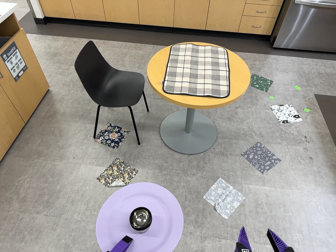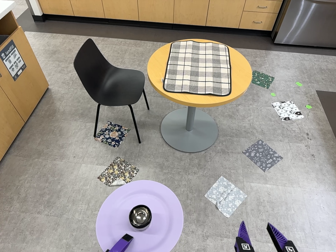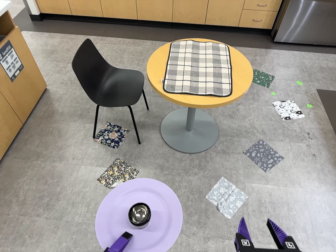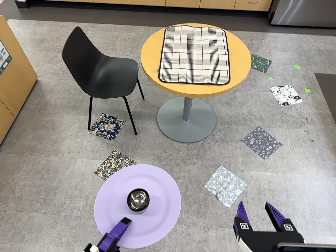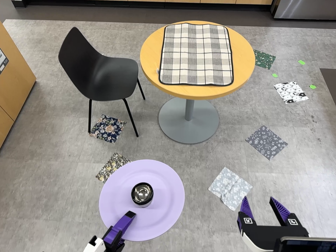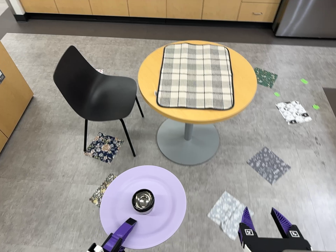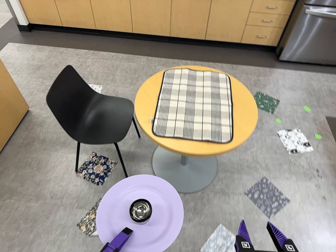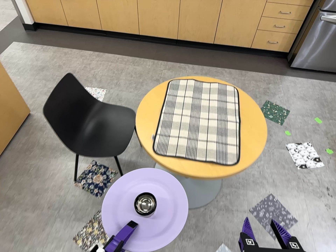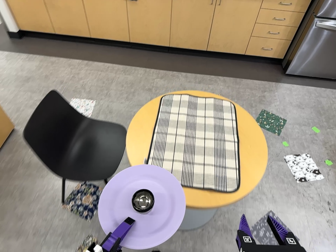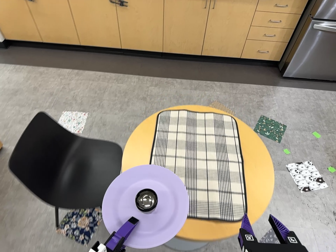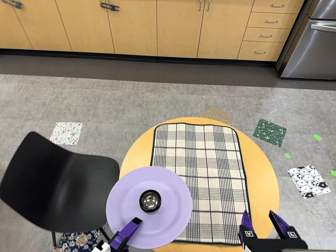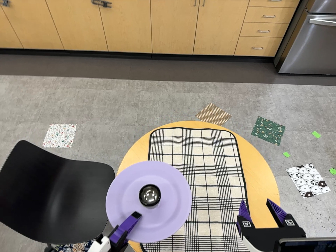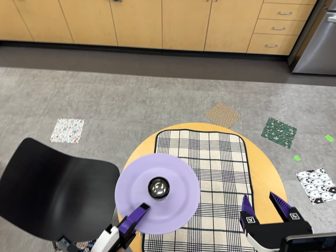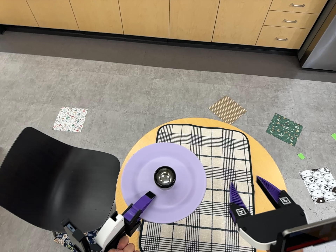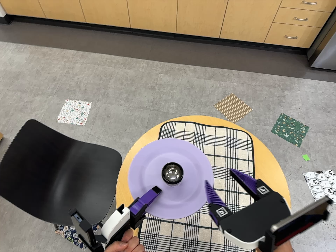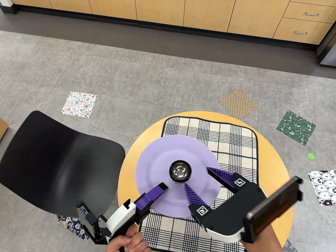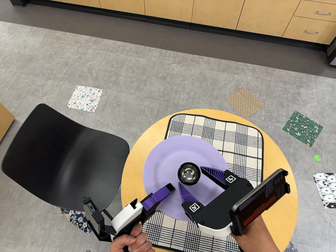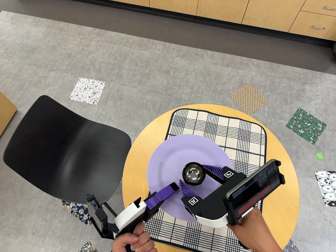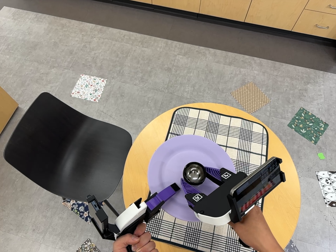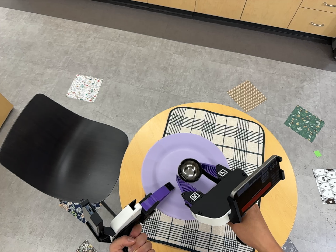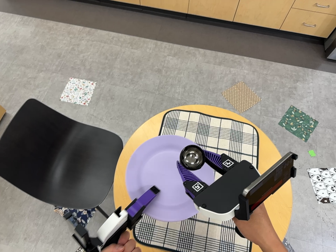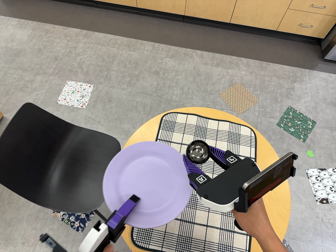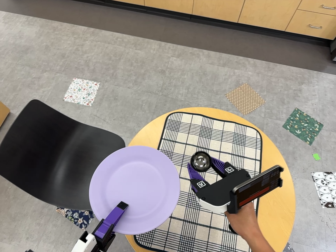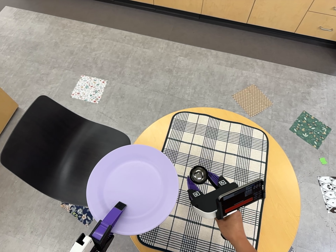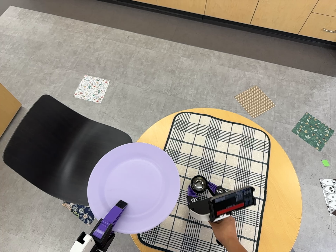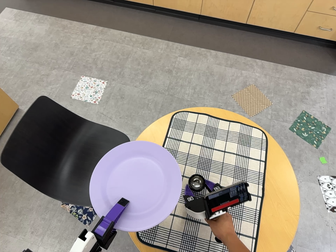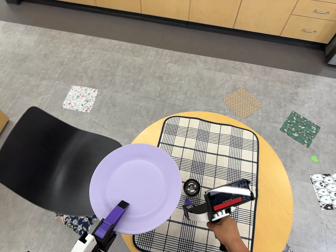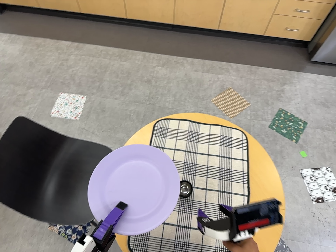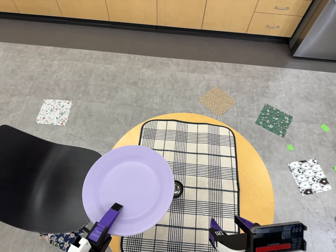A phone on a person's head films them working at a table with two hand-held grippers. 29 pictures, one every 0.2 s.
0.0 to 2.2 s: The camera travels toward the top of its view and forward, about 110 cm, so close, fixed things drift downward.
2.2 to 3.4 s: The camera travels forward and toward the top of its view, about 12 cm, so what stands in front looms larger. Its aim tips toward the bottom of its view by about 10 degrees. It rolls about its line of sight by about 10 degrees, and the scene rotates clockwise.
3.4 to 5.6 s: The camera travels to its right, about 5 cm, so close, fixed things drift to the left.
The film runs forward here.
